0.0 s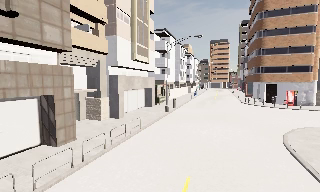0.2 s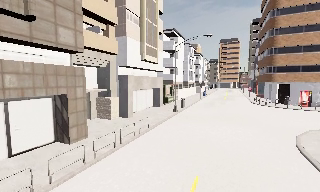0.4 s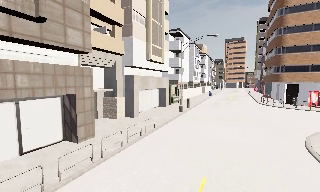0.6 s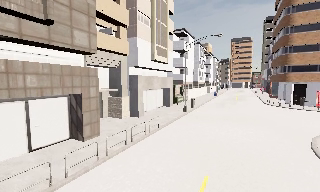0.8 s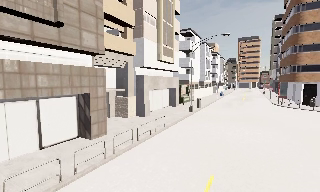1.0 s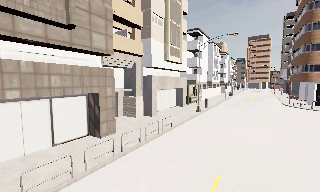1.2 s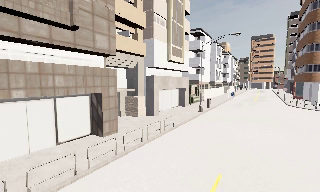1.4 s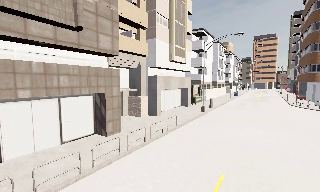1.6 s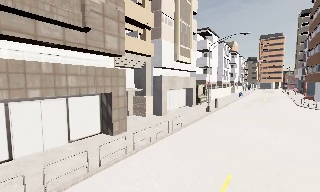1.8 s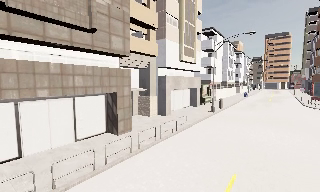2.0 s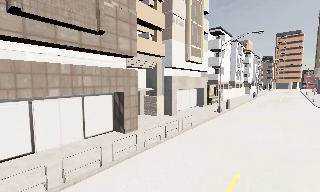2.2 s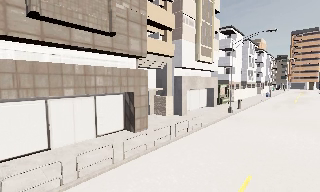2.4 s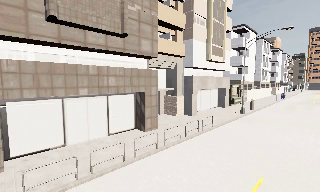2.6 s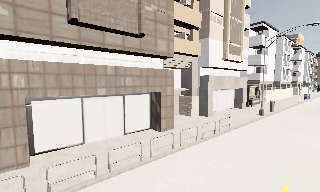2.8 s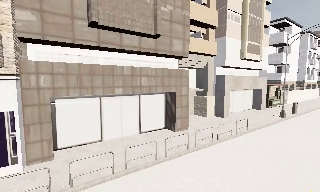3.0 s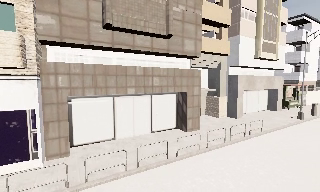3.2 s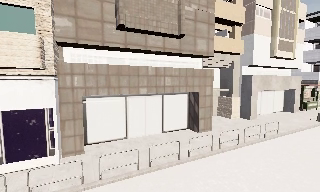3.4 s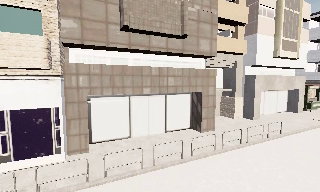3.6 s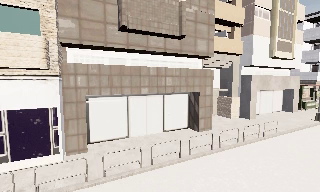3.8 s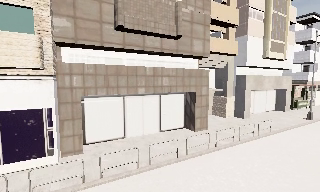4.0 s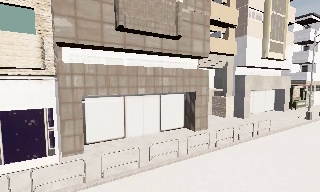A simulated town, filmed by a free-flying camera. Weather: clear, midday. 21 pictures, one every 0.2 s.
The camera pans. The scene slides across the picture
to the right.
The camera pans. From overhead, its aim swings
counterclockwise.
0.0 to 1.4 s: The camera pans to its left, which is counterclockwise from overhead, by about 15 degrees. It travels backward, about 0.5 m, so what stands in front gets smaller.
1.4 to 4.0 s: The scene slides to the right, as the camera pans about 30 degrees to its left. It travels backward and to its left, about 1 m, so what stands in front gets smaller.
The film runs backward here.
